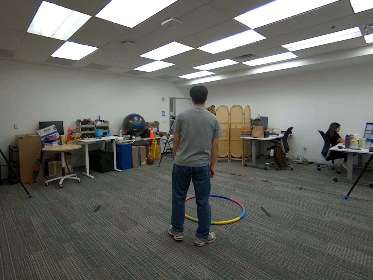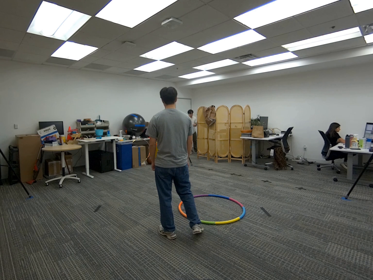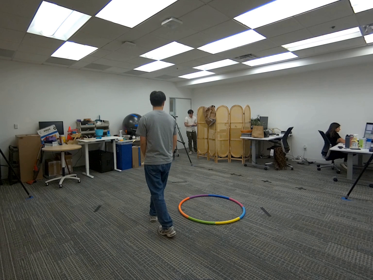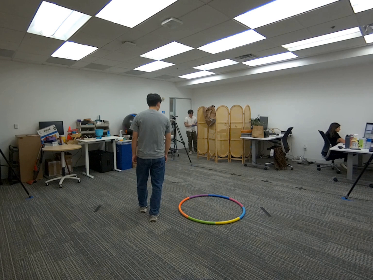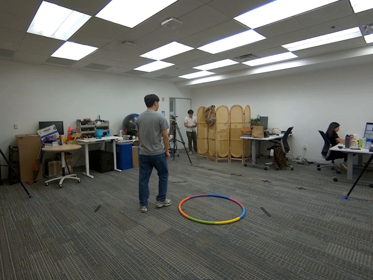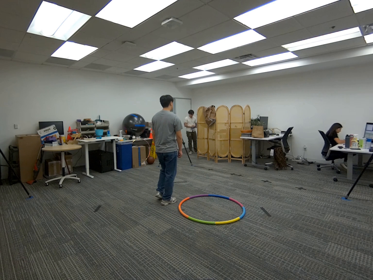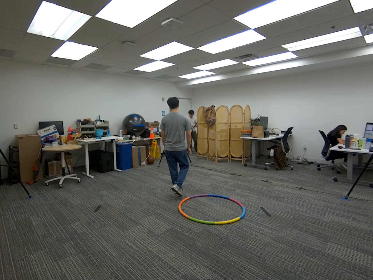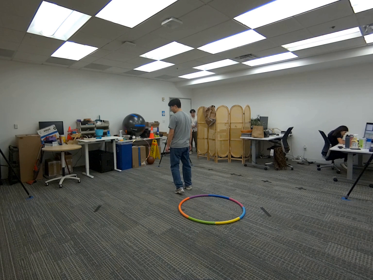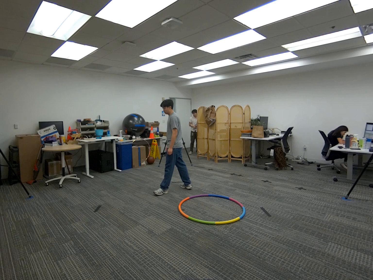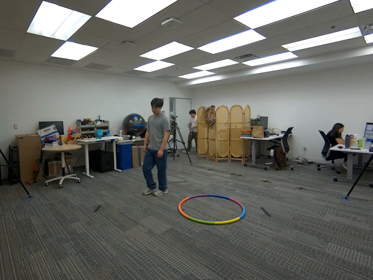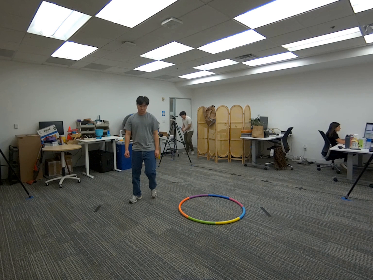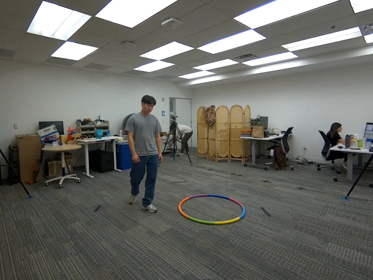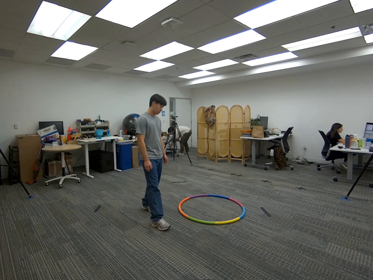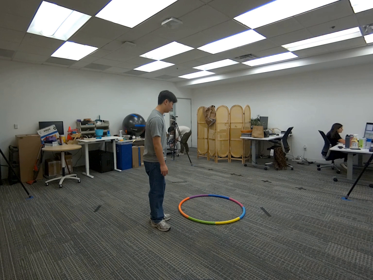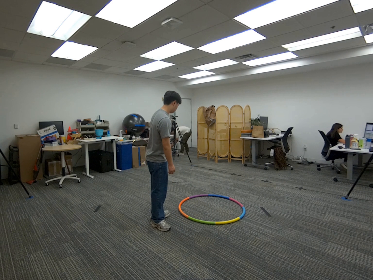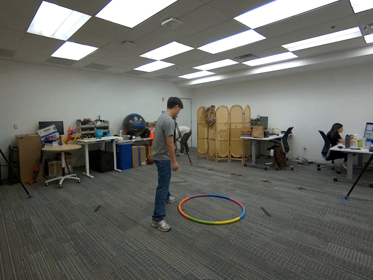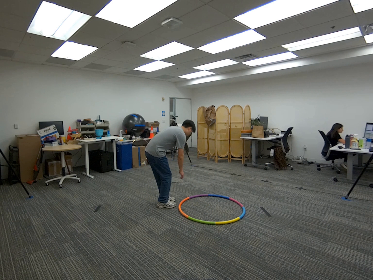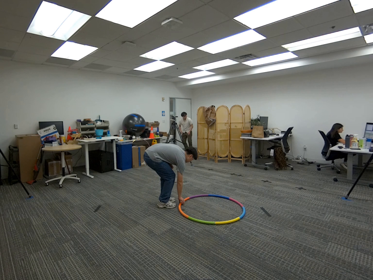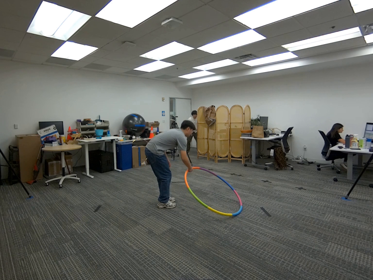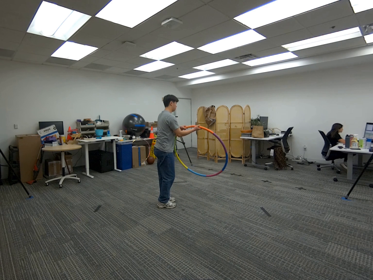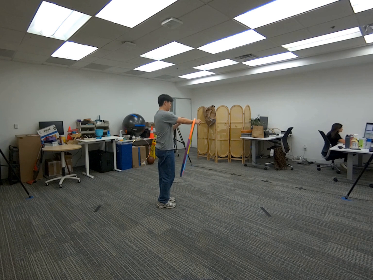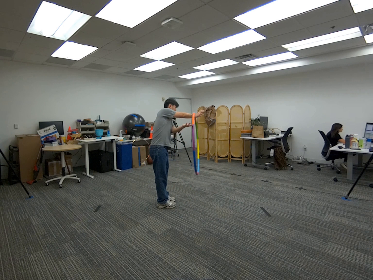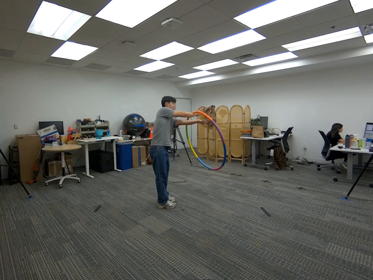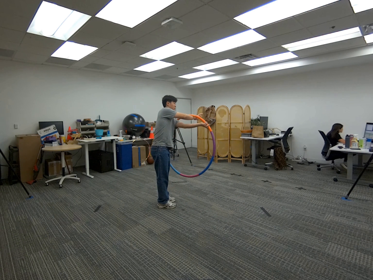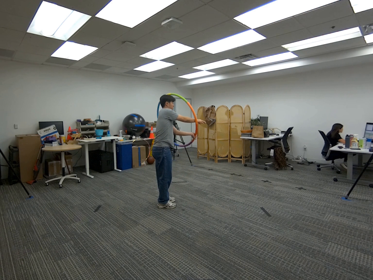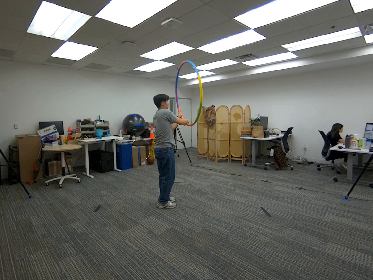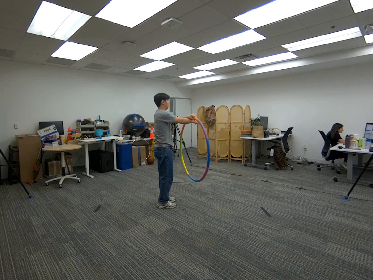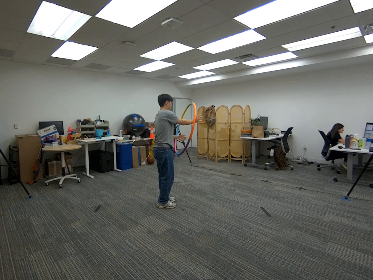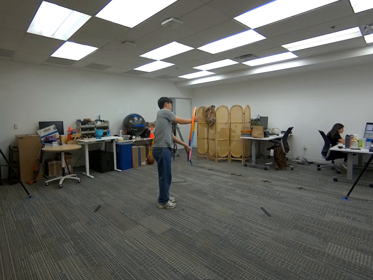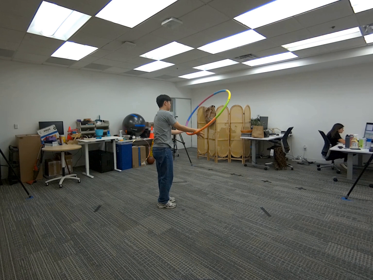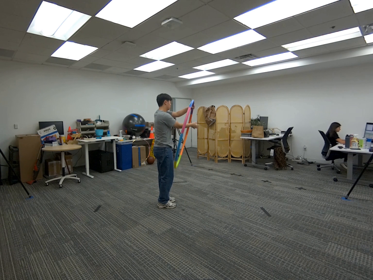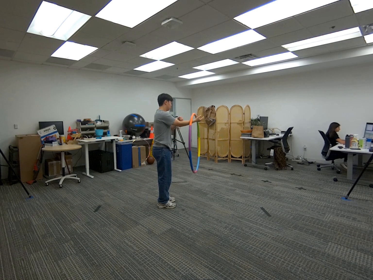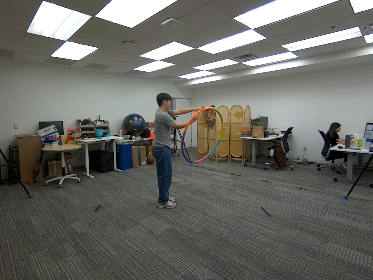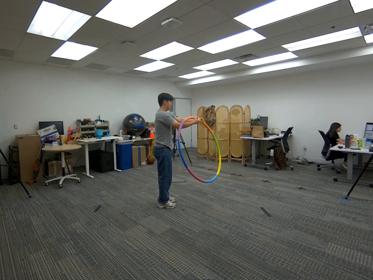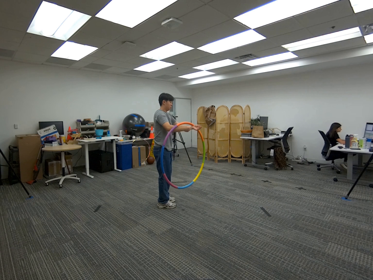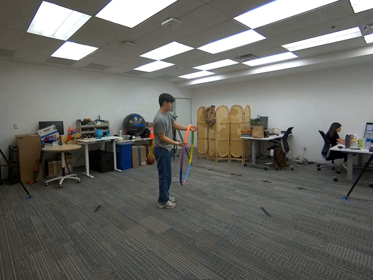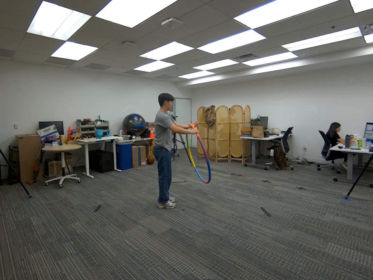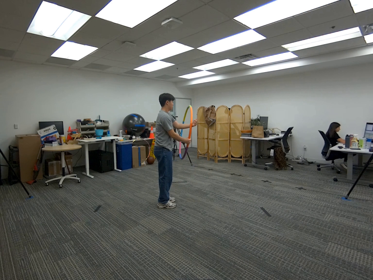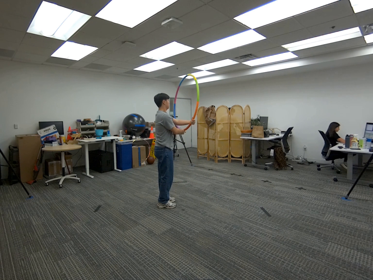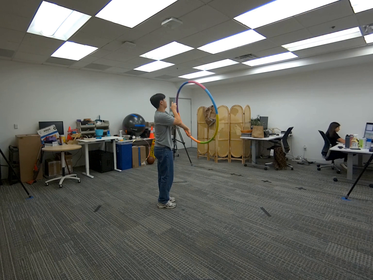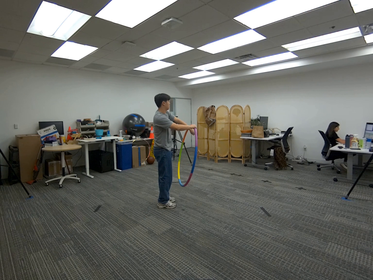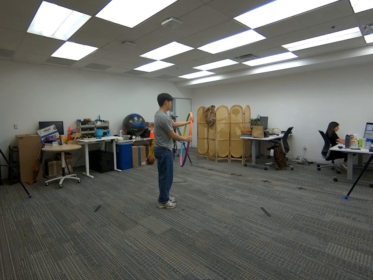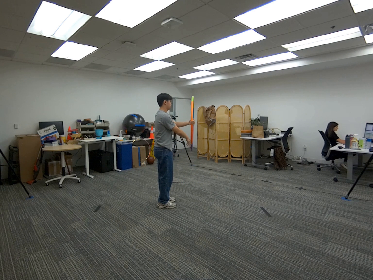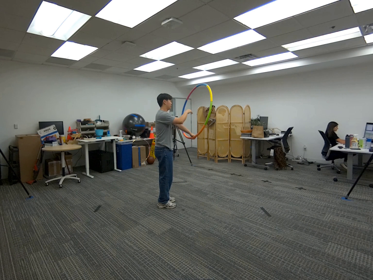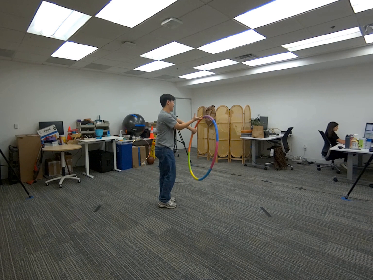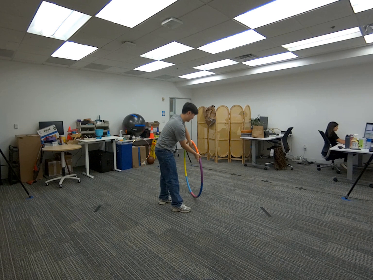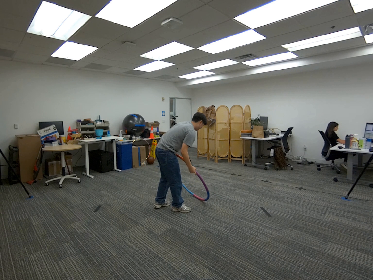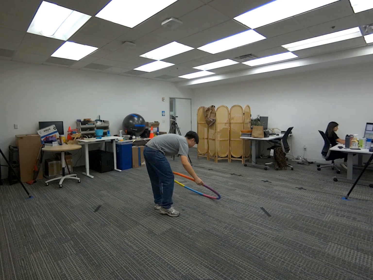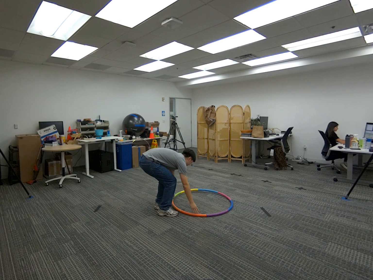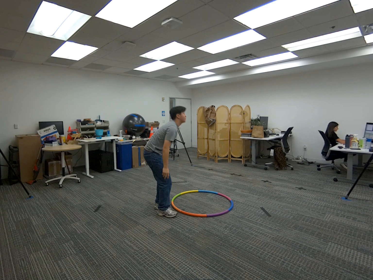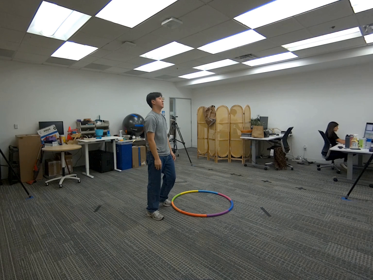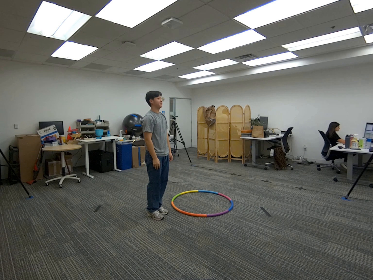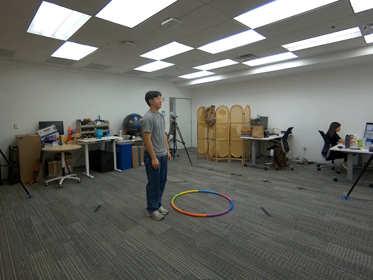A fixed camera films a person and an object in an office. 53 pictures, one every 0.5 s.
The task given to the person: Walk over to the hula hoop on the floor and use one hand to pick up the hula hoop. Spin the hula hoop using one hand and then handover the hula hoop to the other hand and then continue to spin the hula hoop. Place the hula hoop on the floor when complete.
